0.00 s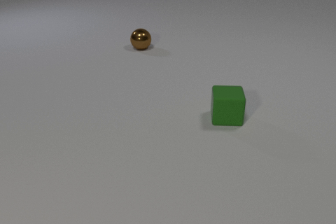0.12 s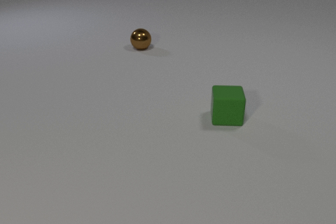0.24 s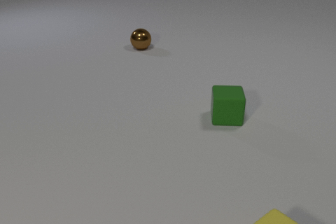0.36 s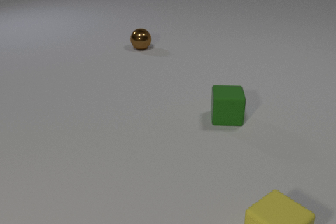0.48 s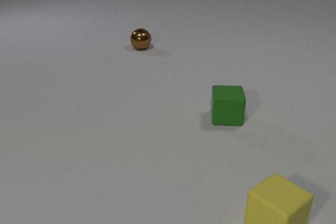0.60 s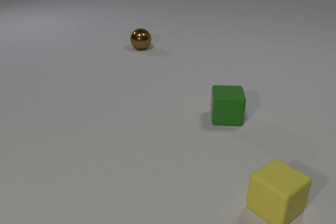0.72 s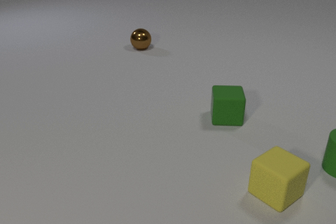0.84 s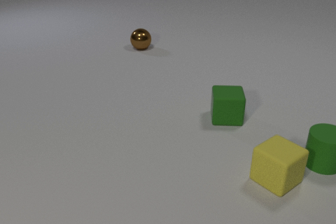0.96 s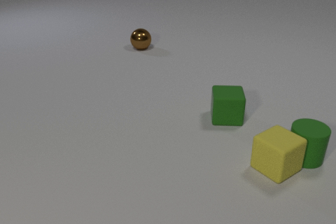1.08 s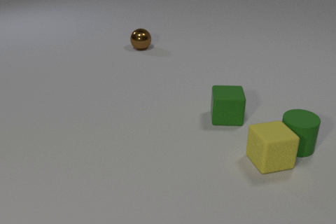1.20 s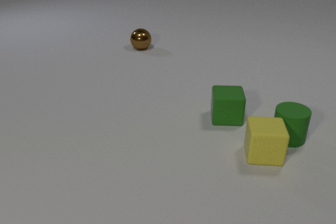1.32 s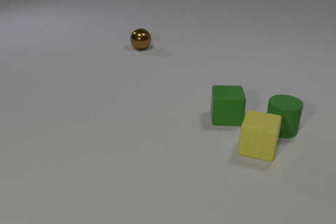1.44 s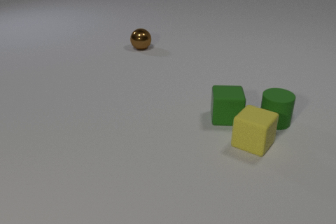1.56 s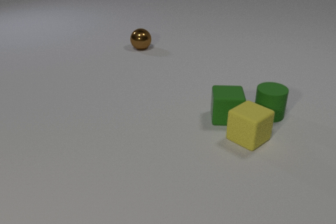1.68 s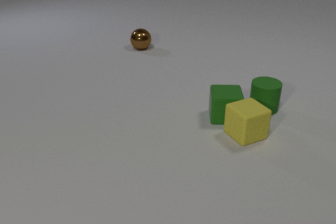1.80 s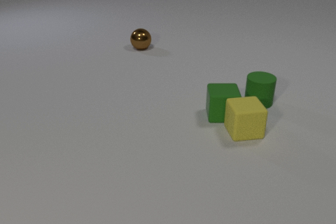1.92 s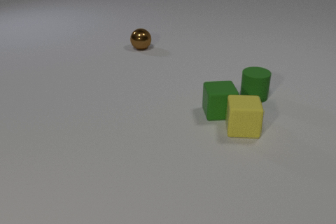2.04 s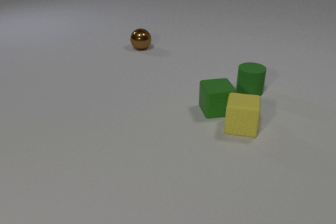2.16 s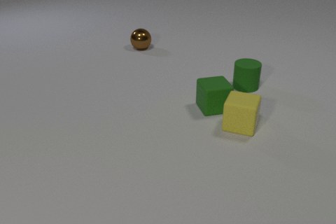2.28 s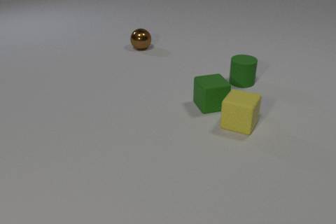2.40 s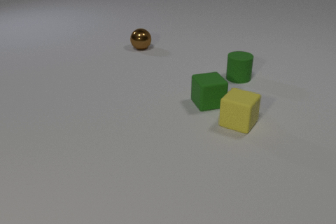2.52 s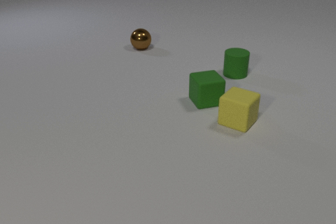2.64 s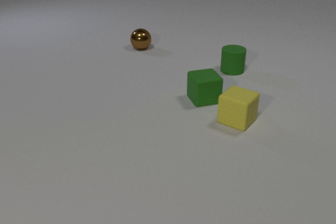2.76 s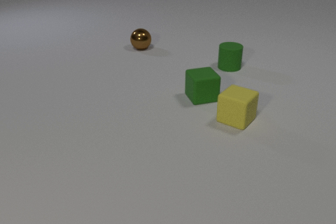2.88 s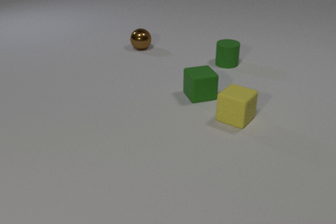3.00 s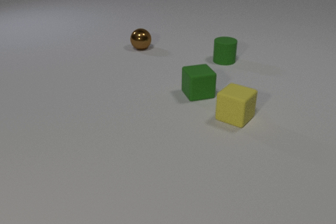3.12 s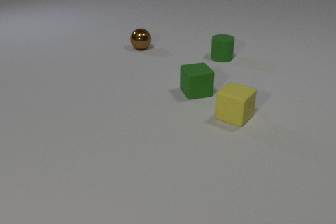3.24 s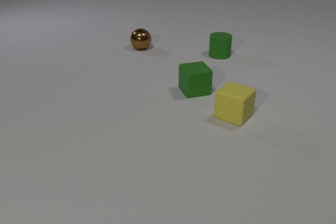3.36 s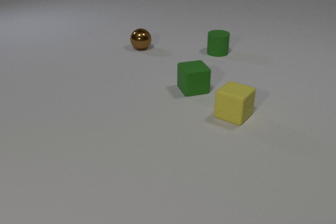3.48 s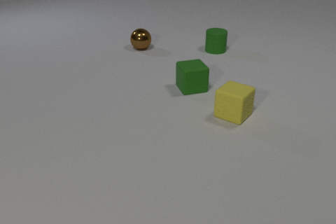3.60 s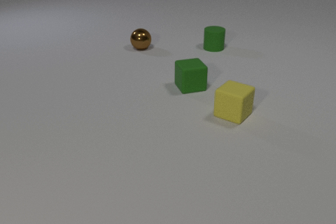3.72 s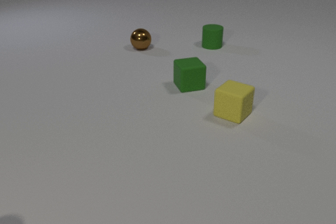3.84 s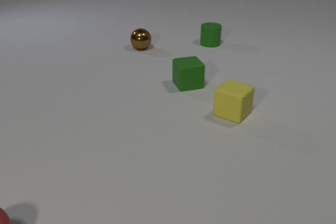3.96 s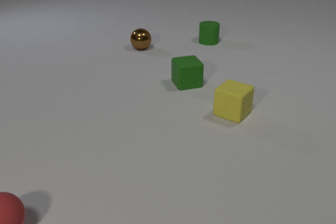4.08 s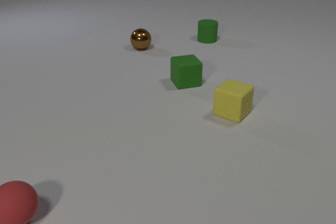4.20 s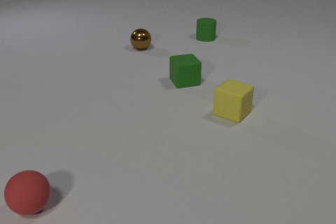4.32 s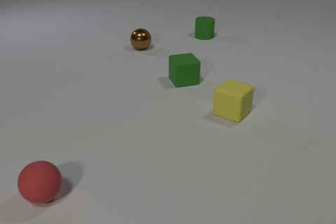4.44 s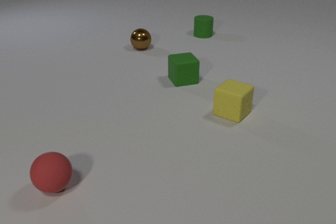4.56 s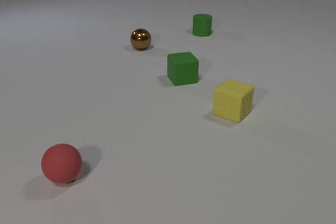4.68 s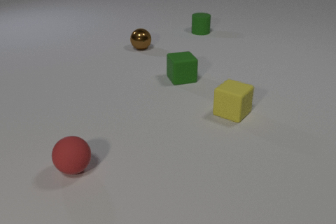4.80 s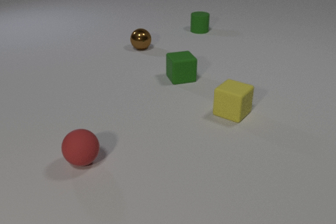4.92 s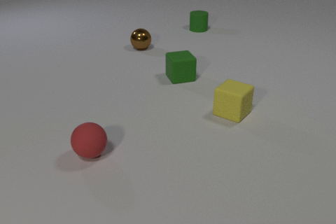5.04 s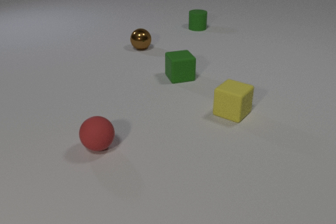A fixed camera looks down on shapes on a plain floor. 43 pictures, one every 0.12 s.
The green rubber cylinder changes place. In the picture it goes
away from the camera.
The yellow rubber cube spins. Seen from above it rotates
clockwise.
0.00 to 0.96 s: The green rubber cylinder comes in at the right edge, slides to the left. The yellow rubber cube comes in at the bottom edge, slides away from the camera. The green rubber cylinder and the yellow rubber cube collide.
0.96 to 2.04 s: The green rubber cylinder slides away from the camera and to the left. The yellow rubber cube slides away from the camera and to the left, spins so that its near face slides to the left, clockwise seen from above. The green rubber cube slides away from the camera and to the left. The yellow rubber cube and the green rubber cube collide.
2.04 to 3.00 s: The green rubber cylinder slides away from the camera. The yellow rubber cube slides away from the camera, spins clockwise seen from above by about 15 degrees, its near face sliding to the left. The green rubber cube slides away from the camera and to the left.
3.00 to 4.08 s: The green rubber cylinder slides away from the camera. The yellow rubber cube slides away from the camera. The green rubber cube slides away from the camera and to the left. The red rubber sphere comes in at the left edge, rolls to the right and away from the camera.
4.08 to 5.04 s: The green rubber cylinder slides away from the camera. The green rubber cube slides away from the camera and to the left. The red rubber sphere rolls away from the camera and to the right.
What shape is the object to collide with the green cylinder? cube.
What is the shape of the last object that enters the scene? sphere.
How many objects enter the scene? 3.
